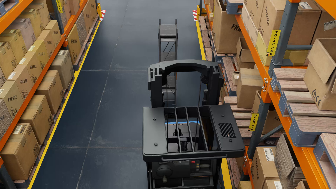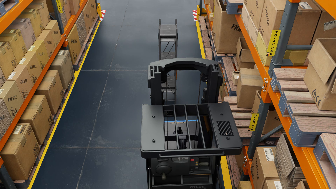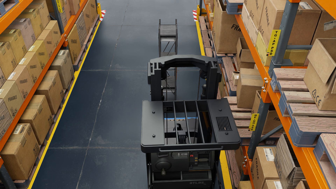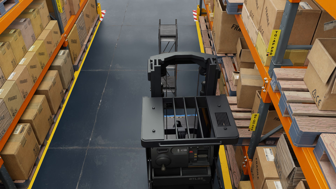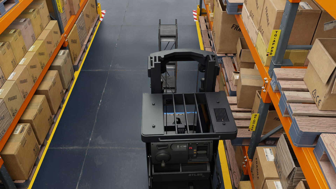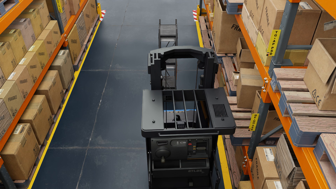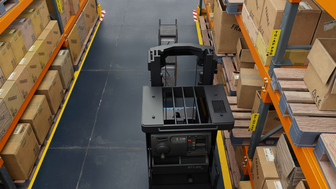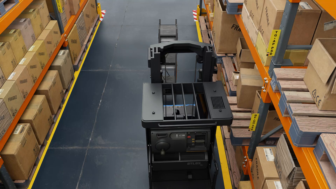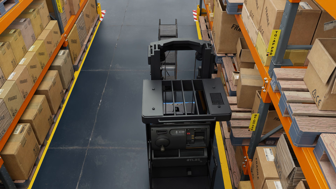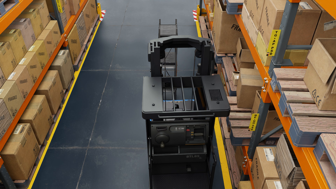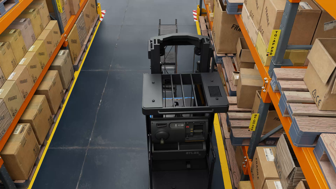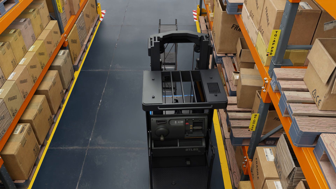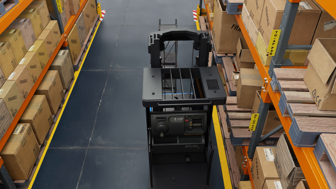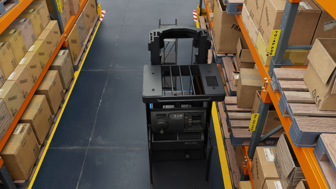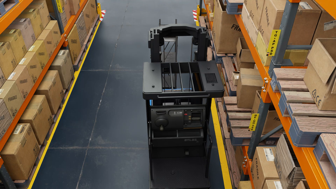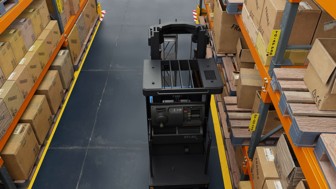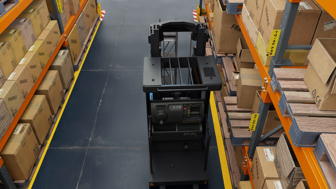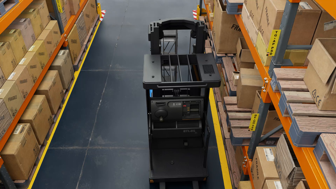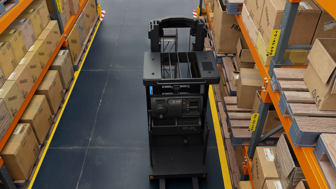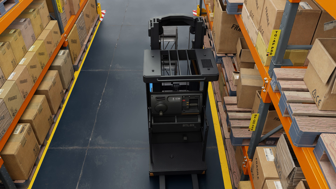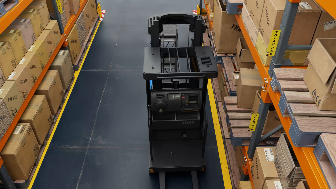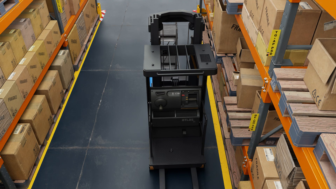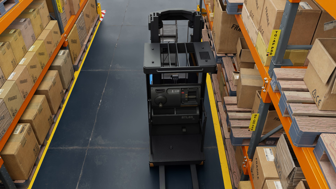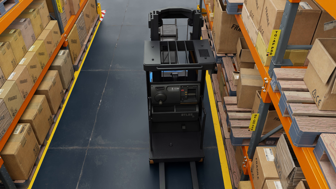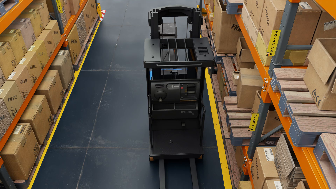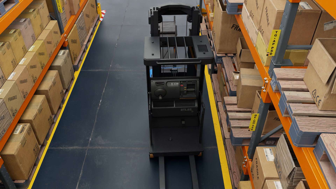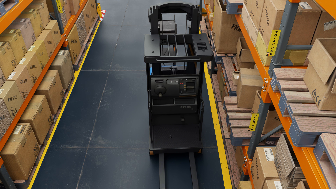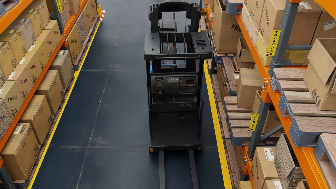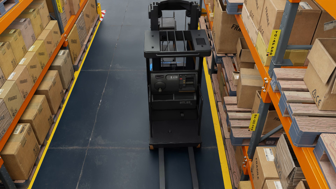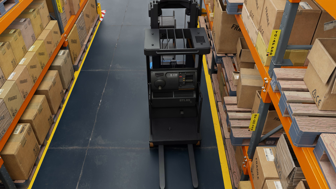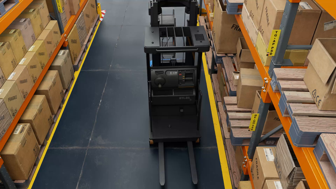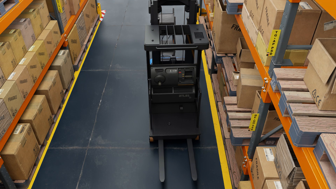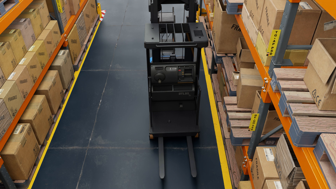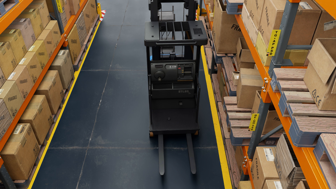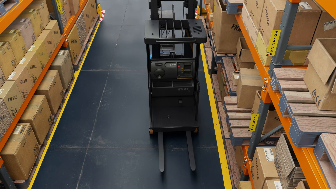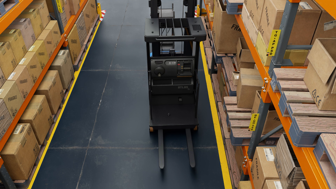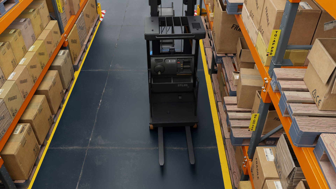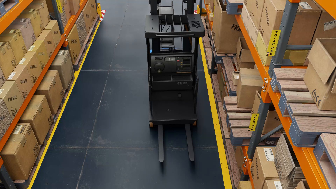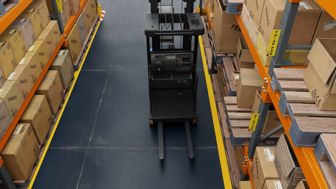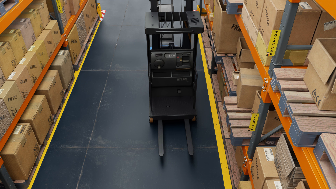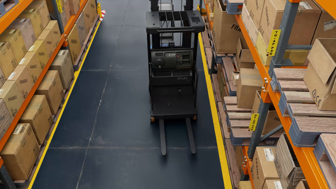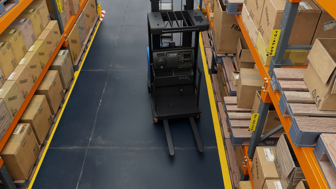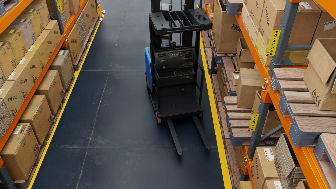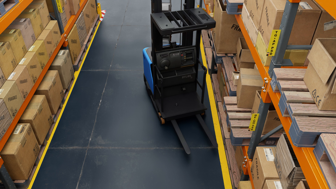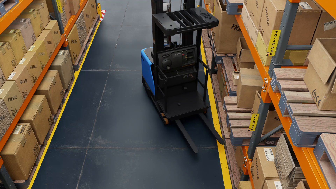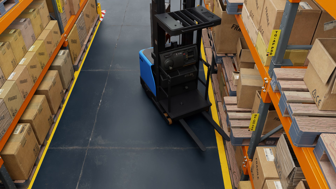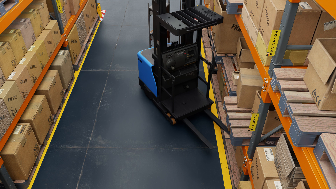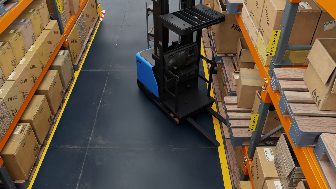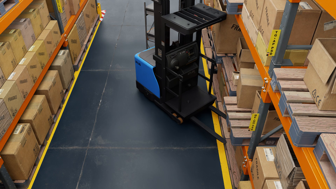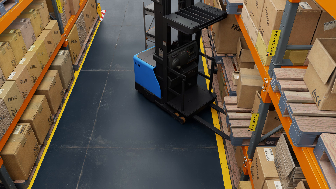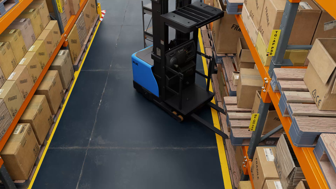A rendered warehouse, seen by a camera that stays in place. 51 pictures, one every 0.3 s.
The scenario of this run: A forklift runs into an object in its way.
